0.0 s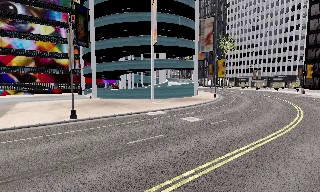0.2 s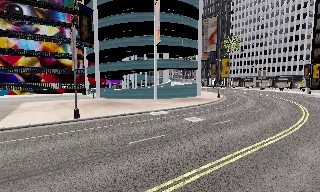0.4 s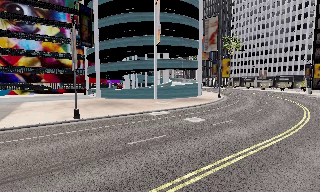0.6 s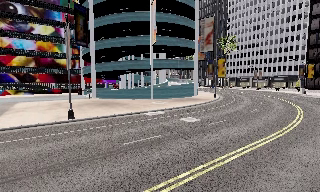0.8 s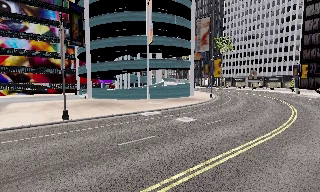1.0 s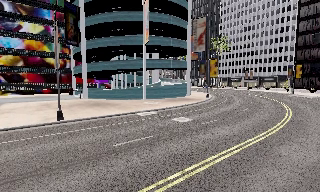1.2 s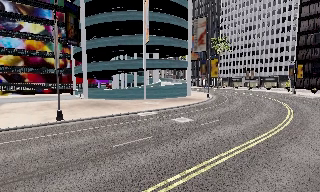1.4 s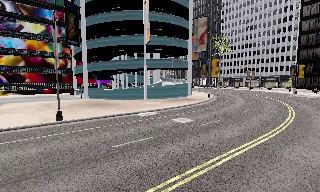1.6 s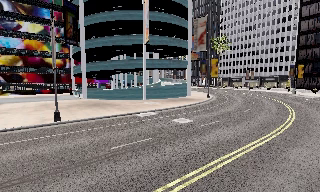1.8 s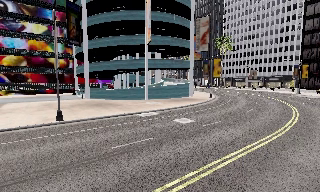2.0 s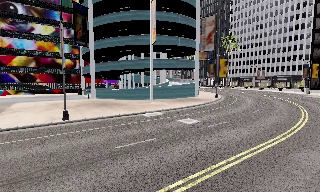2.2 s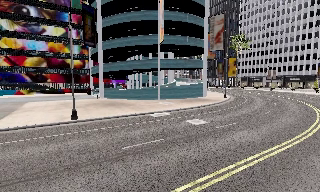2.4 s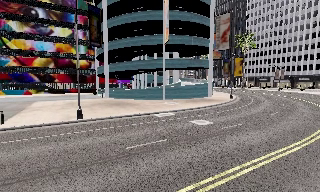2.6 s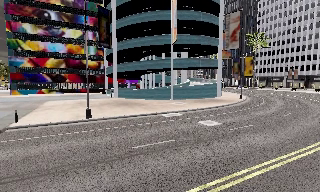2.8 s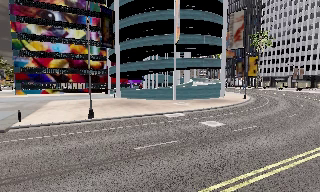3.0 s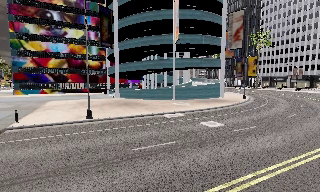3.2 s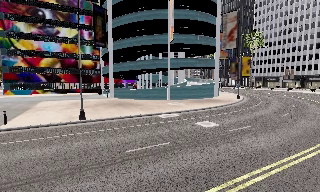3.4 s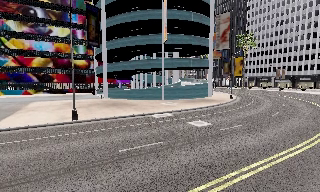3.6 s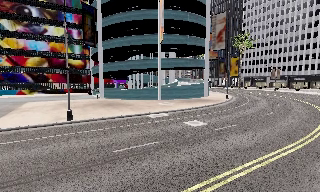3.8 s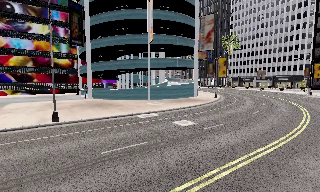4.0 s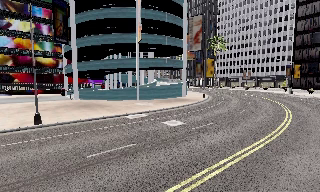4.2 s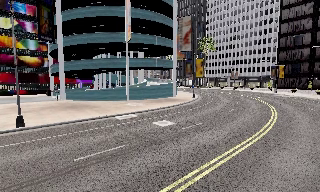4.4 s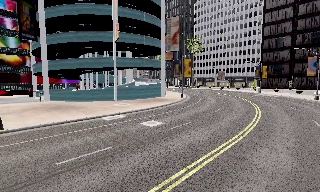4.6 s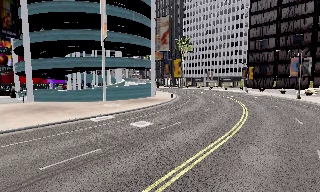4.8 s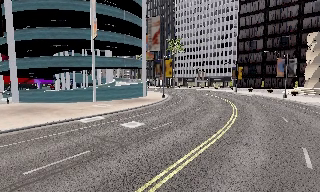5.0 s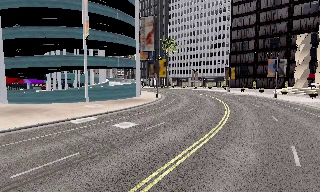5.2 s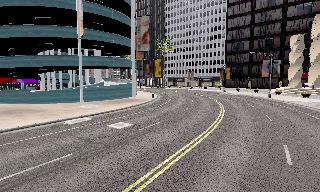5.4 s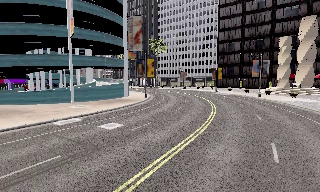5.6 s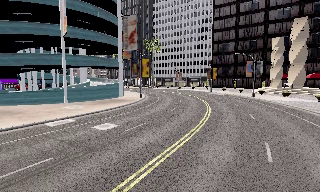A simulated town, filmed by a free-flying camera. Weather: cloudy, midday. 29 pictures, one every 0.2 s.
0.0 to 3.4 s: The camera travels forward and to its right, about 1.5 m, so what stands in front looms larger.
3.4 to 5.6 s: The camera pans to its right, which is clockwise from overhead, by about 30 degrees. It travels to its right and forward, about 1 m, so close, fixed things drift to the left.
The film runs forward here.
